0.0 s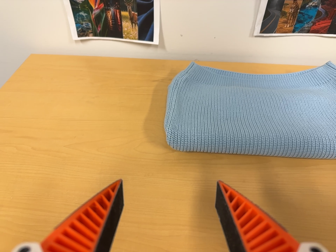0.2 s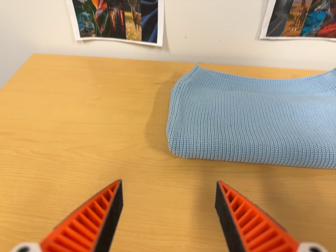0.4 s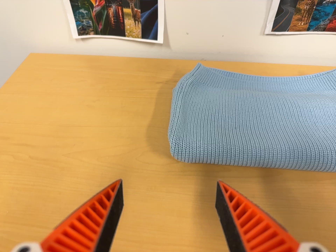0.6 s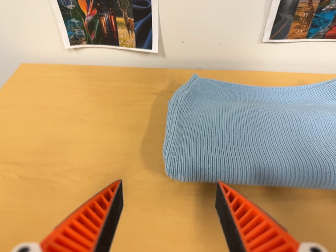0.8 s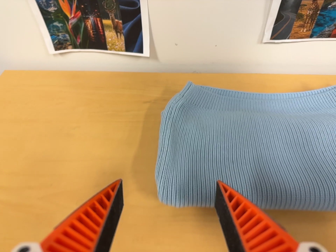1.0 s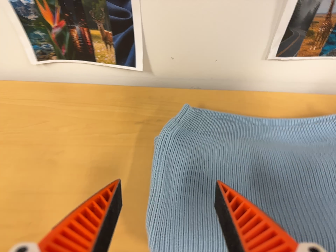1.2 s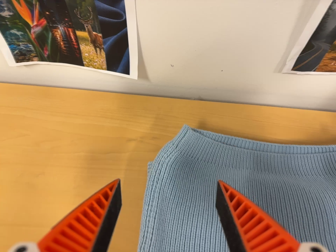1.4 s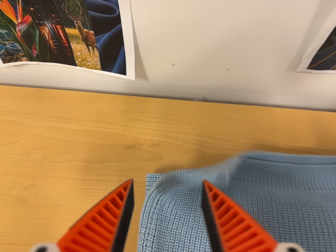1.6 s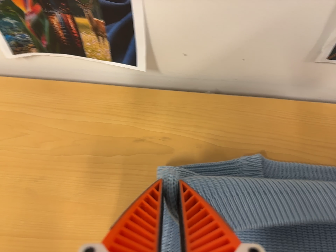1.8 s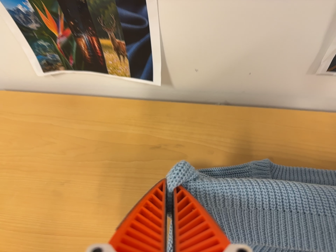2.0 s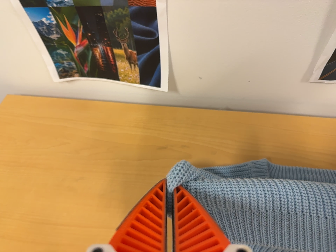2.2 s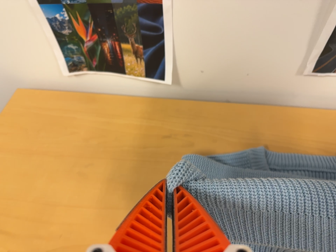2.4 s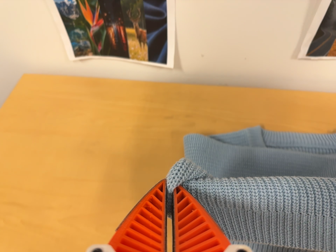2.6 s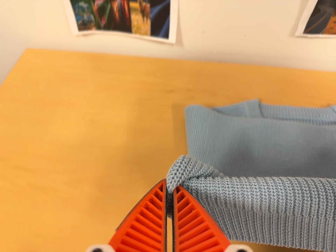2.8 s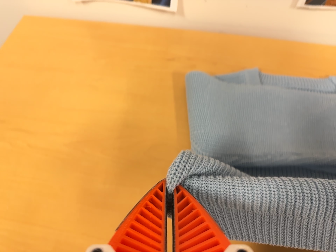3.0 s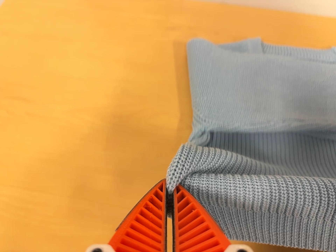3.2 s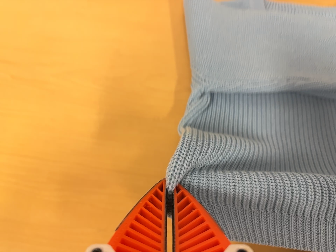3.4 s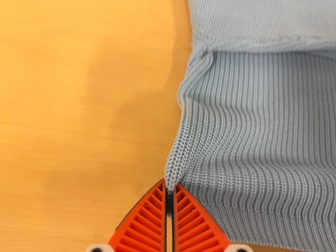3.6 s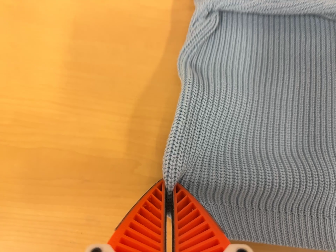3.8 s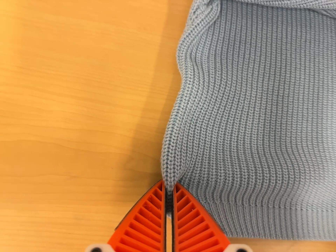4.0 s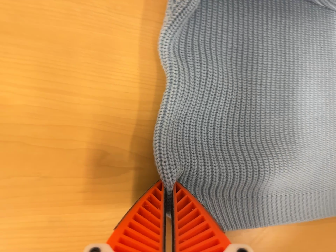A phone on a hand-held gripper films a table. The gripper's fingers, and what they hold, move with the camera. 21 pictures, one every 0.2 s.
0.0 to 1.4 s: The camera travels toward the top of its view and forward, about 30 cm. Its aim tips toward the bottom of its view by about 15 degrees.
1.4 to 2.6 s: The camera travels toward the bottom of its view and backward, about 18 cm, so close, fixed things drift upward.
2.6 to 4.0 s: The camera swings to its right by about 25 degrees, and the scene slides to the left. It travels forward, to its left and toward the bottom of its view, about 14 cm. Its aim tips toward the bottom of its view by about 35 degrees, and the scene shifts upward.
The film runs backward here.
